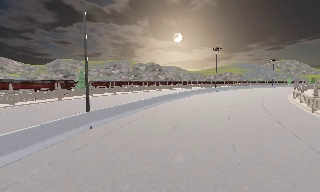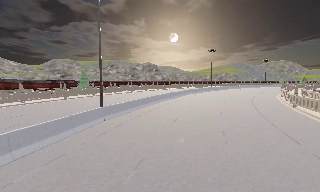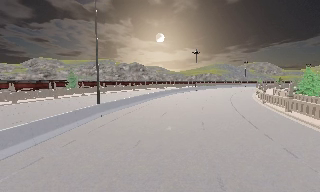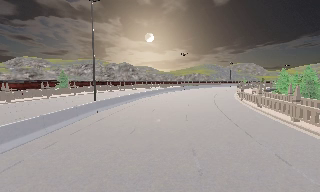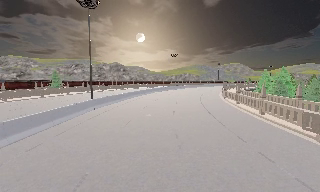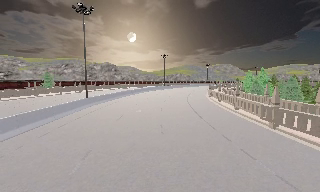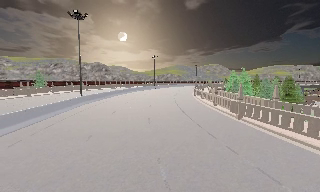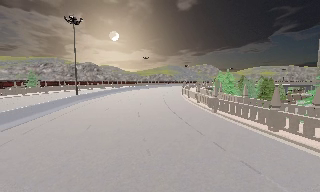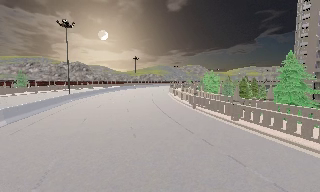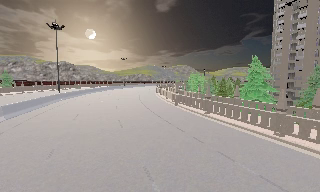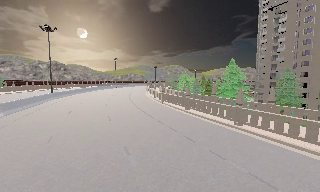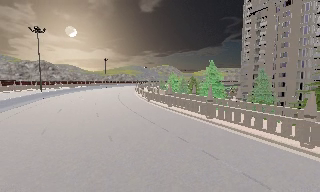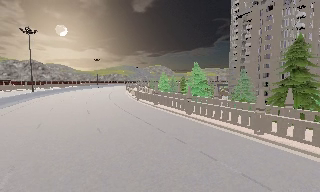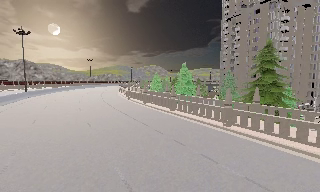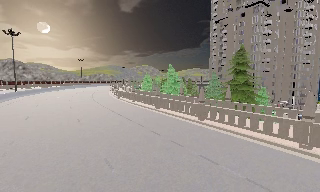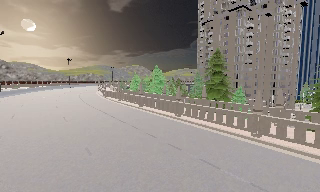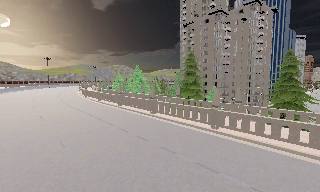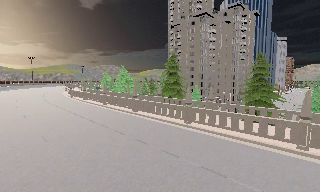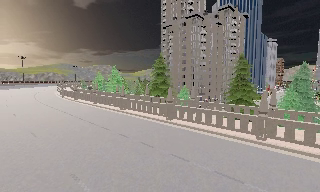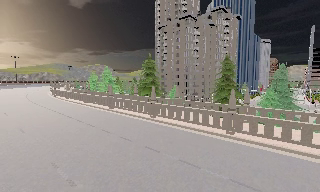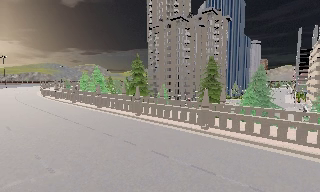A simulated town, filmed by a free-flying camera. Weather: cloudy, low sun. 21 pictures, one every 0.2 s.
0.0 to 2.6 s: The scene slides to the left, as the camera pans about 40 degrees to its right. It travels backward, about 25 m.
2.6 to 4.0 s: The camera swings to its right by about 20 degrees, and the scene slides to the left. It travels backward and to its right, about 10 m, so what stands in front gets smaller.
The film runs backward here.
